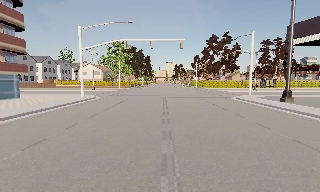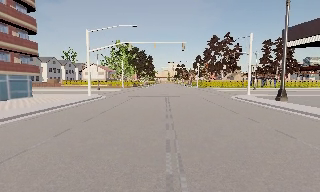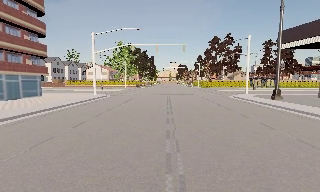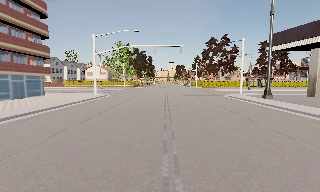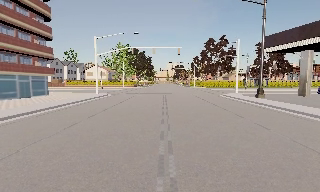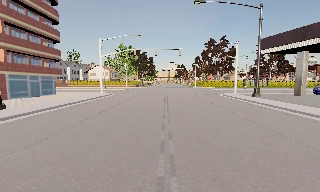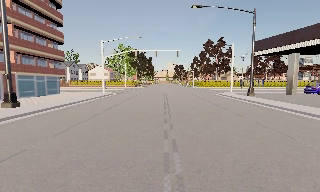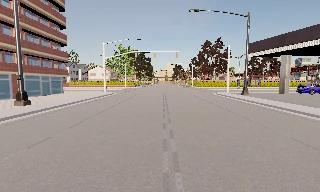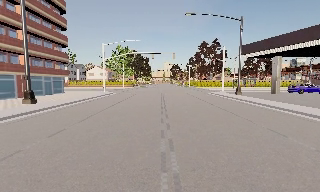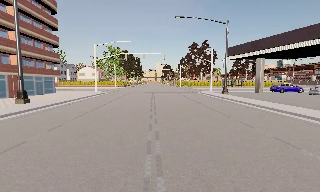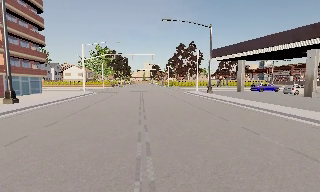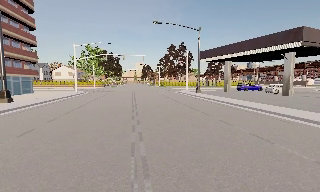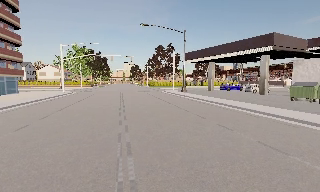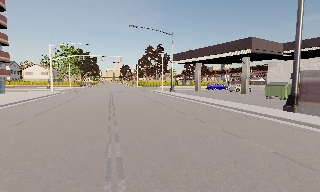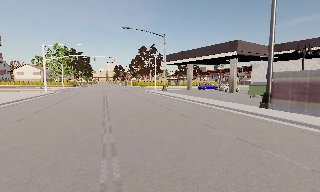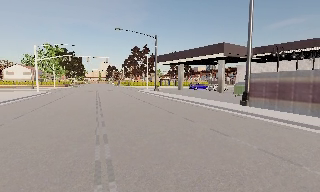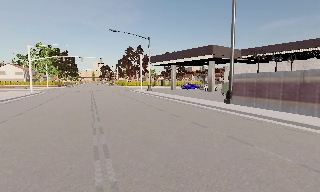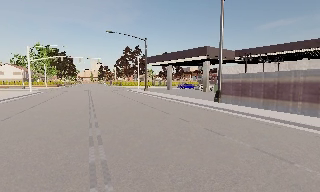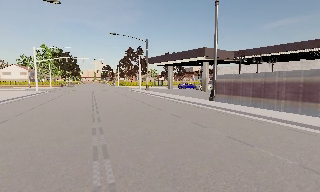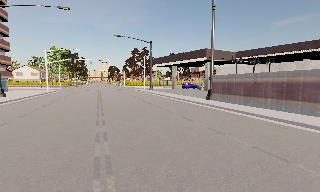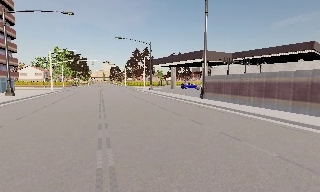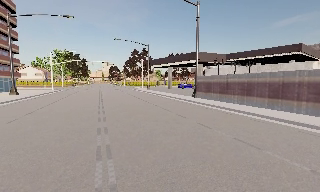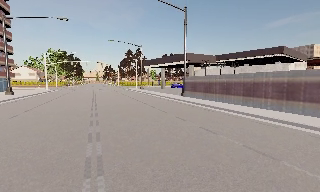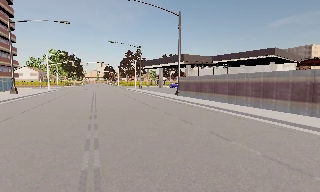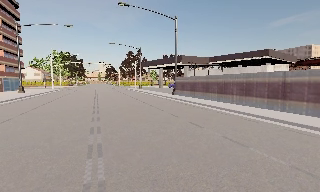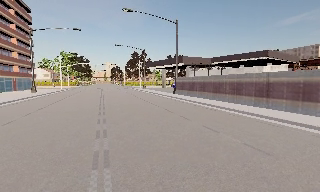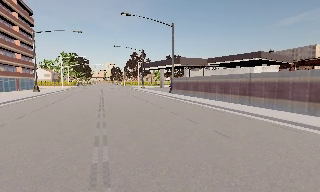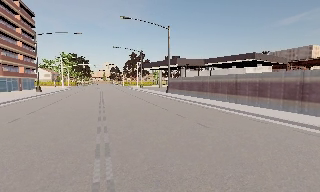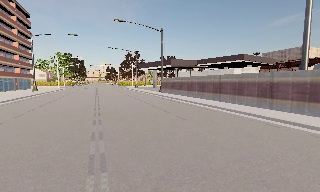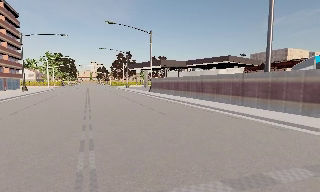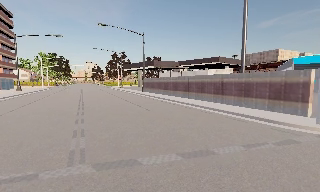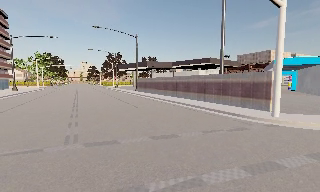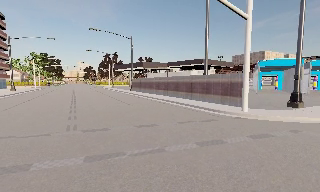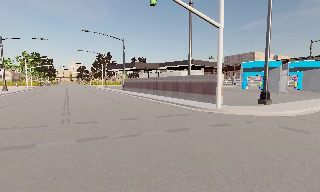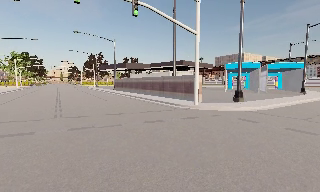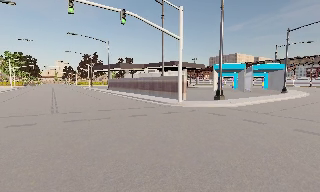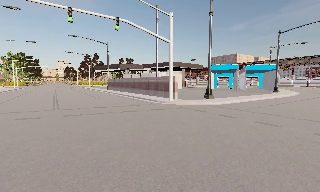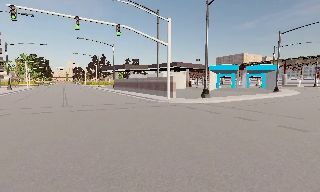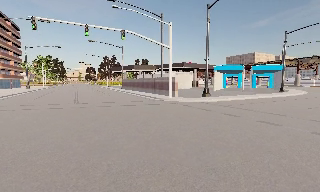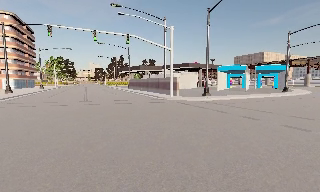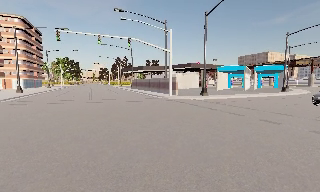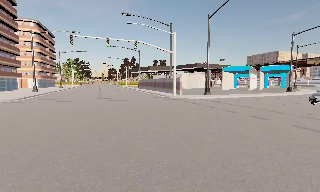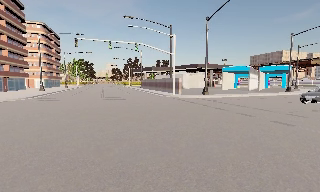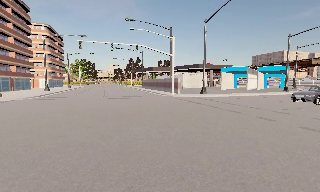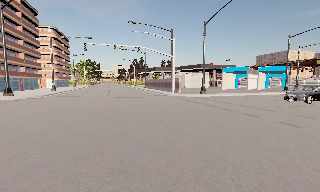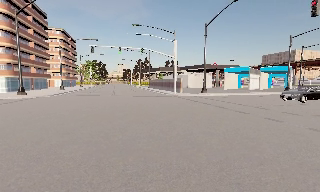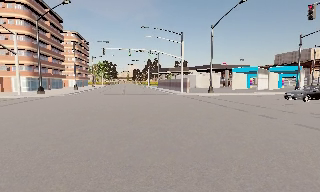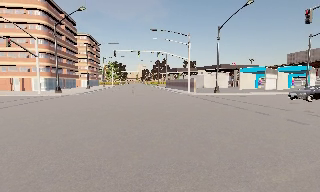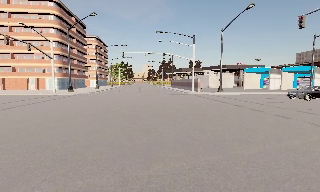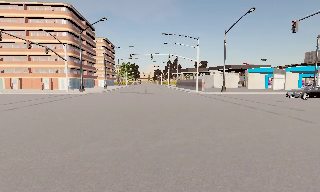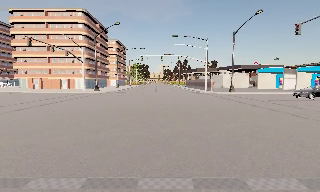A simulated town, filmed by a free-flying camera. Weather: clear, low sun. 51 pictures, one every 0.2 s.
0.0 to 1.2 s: The camera travels backward, about 6 m, so what stands in front gets smaller.
1.2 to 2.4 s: The camera pans to its right, which is clockwise from overhead, by about 15 degrees. It travels backward, about 6 m, so what stands in front gets smaller.
2.4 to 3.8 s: The camera travels backward, about 7 m, so what stands in front gets smaller.
3.8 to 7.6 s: The camera travels backward and to its right, about 25 m, so what stands in front gets smaller.
7.6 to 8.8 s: The camera pans to its left, which is counterclockwise from overhead, by about 10 degrees. It travels backward and to its right, about 7 m, so what stands in front gets smaller.
8.8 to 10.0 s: The camera swings to its left by about 15 degrees, and the scene slides to the right. It travels backward, about 7 m, so what stands in front gets smaller.
The film runs backward here.
